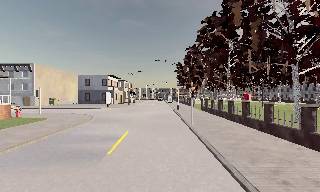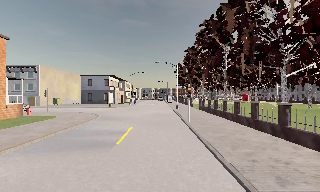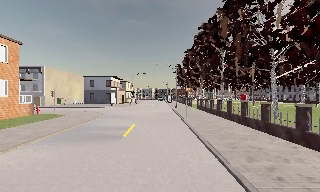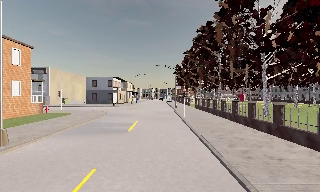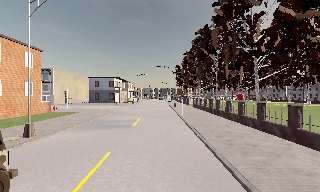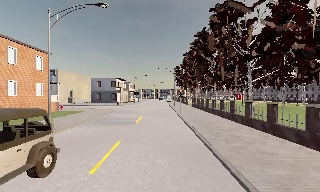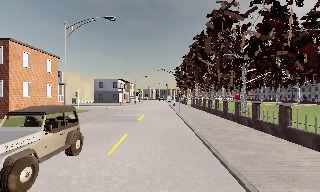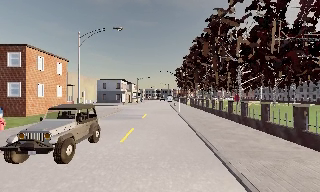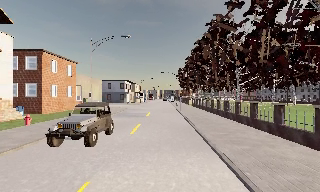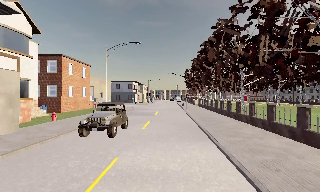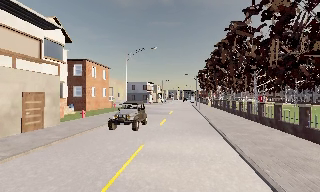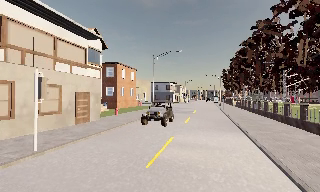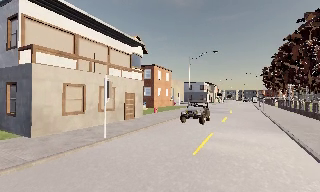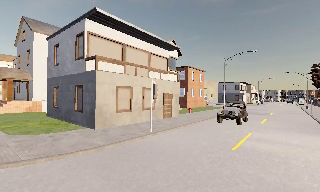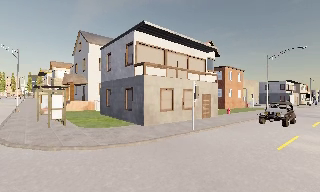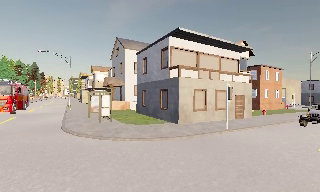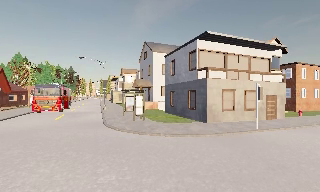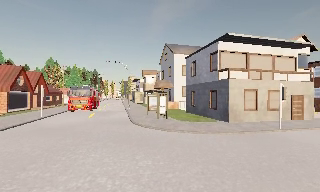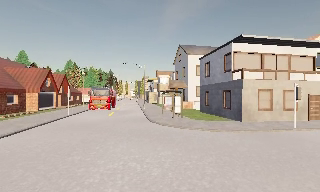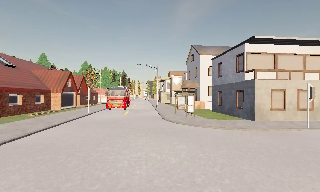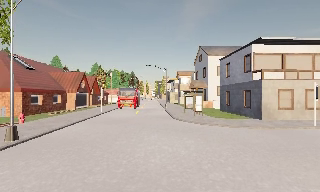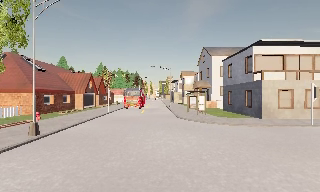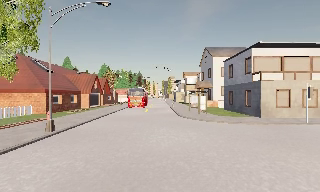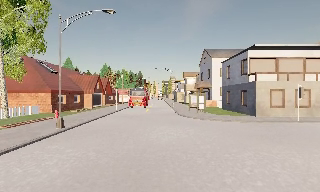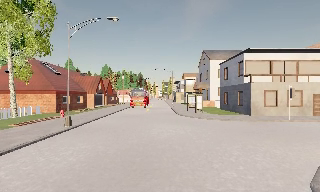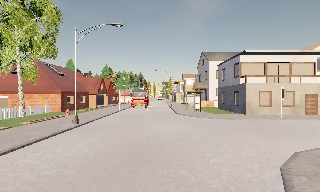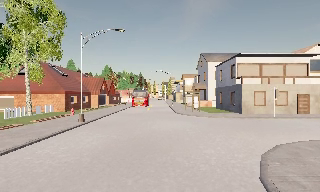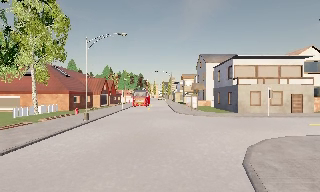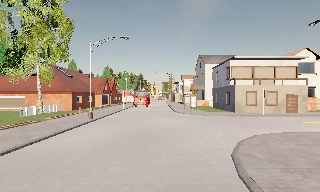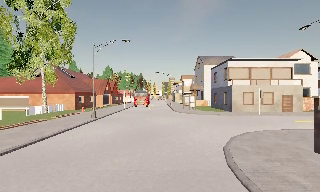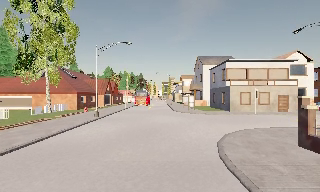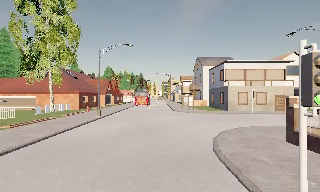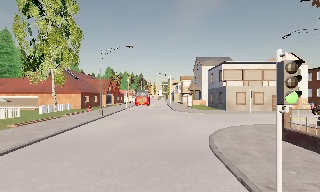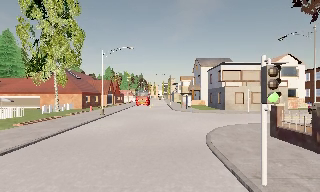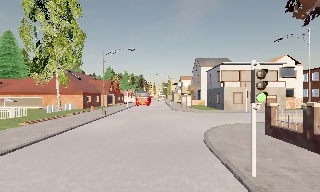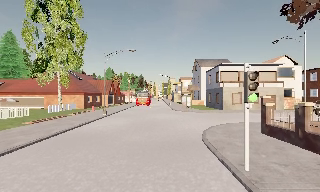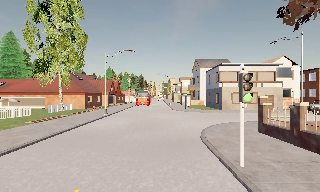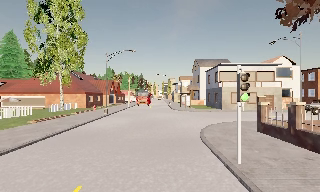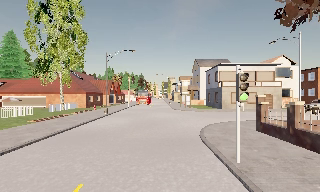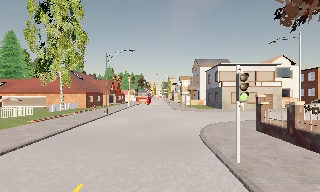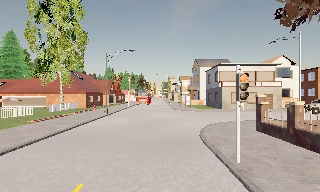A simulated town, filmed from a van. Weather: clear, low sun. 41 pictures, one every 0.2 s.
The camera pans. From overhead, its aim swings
counterclockwise.
The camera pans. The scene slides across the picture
to the right.
0.0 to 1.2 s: The camera travels backward, about 9 m, so what stands in front gets smaller.
1.2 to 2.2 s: The camera swings to its left by about 15 degrees, and the scene slides to the right. It travels backward, about 8 m, so what stands in front gets smaller.
2.2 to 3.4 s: The camera swings to its left by about 60 degrees, and the scene slides to the right. It travels backward and to its left, about 7 m.
3.4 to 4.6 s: The scene slides to the right, as the camera pans about 15 degrees to its left. It travels backward, about 5 m, so what stands in front gets smaller.
4.6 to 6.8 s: The camera travels backward, about 8 m, so what stands in front gets smaller. It loses speed.
6.8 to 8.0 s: The camera travels backward, about 1 m, so what stands in front gets smaller. It loses speed.
The film runs backward here.
